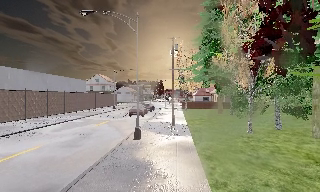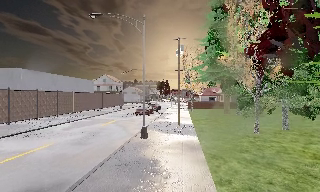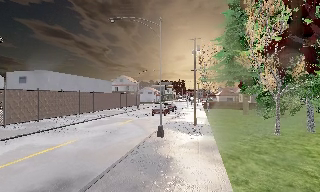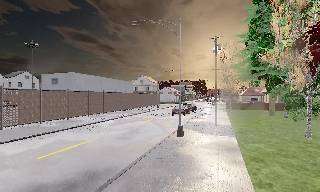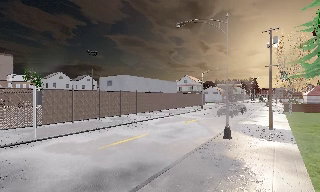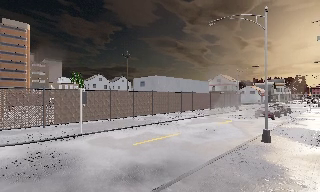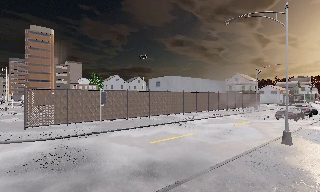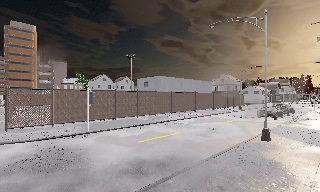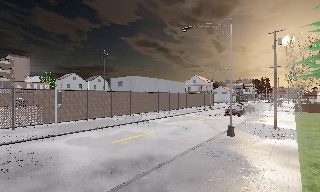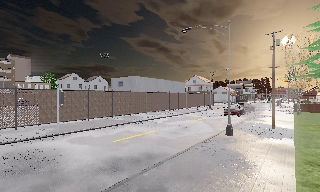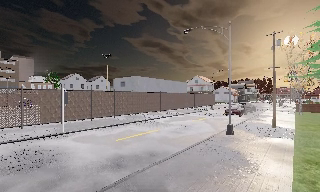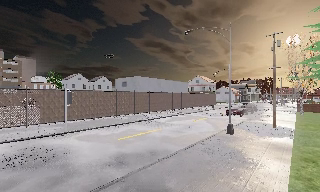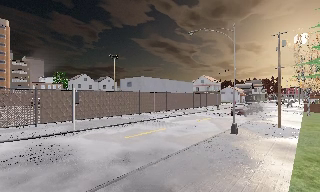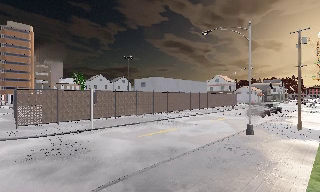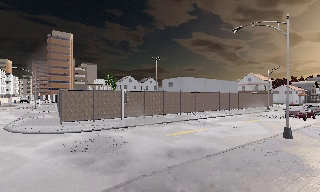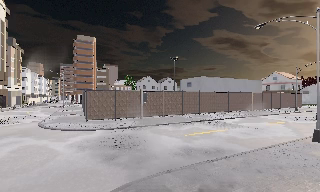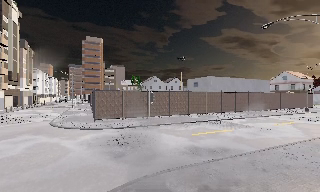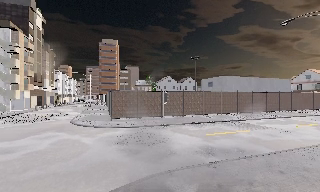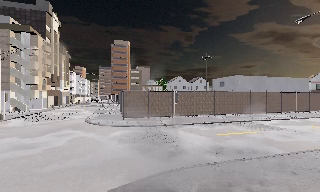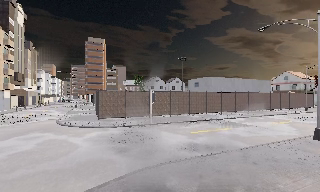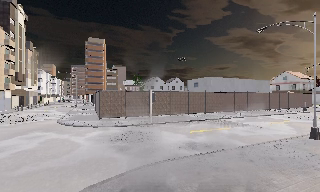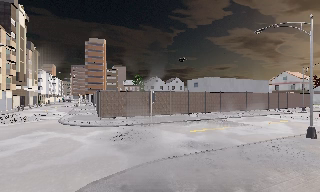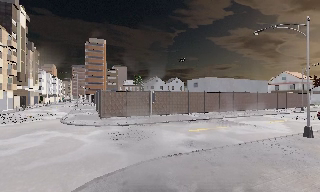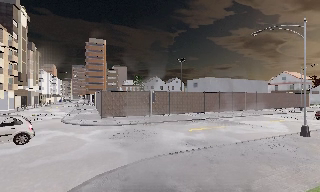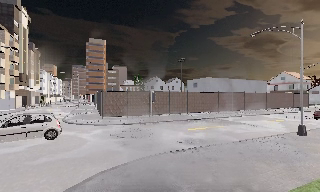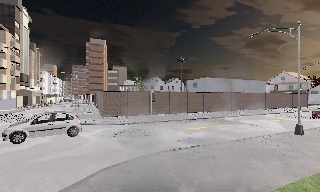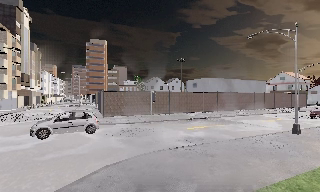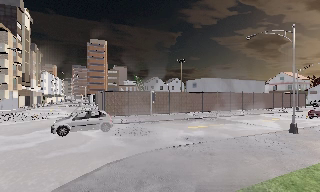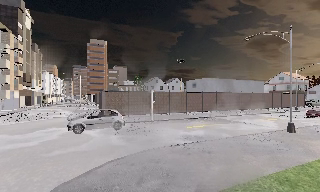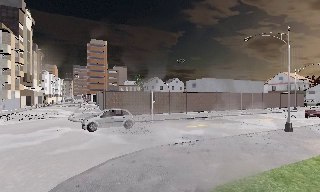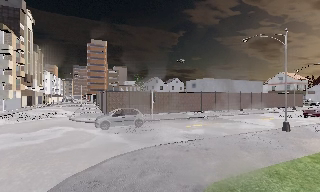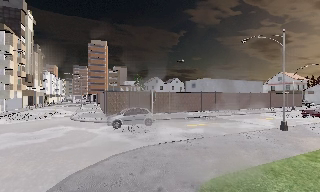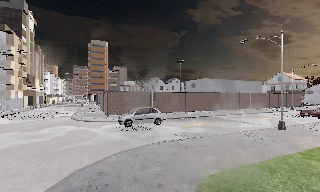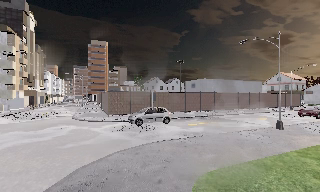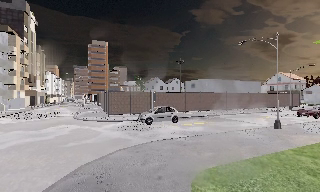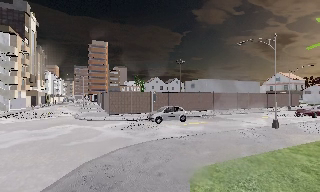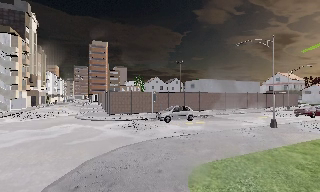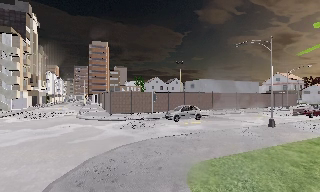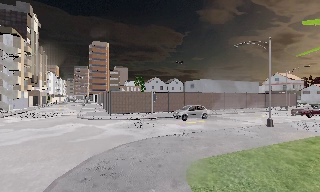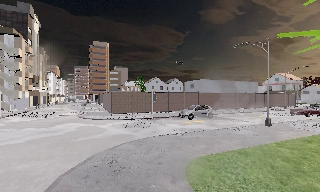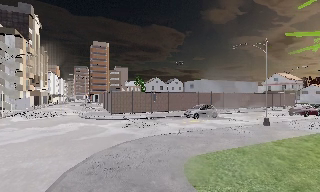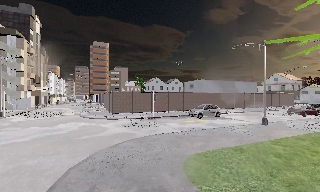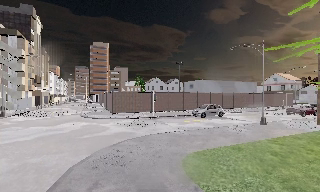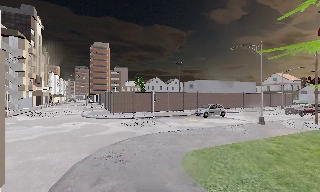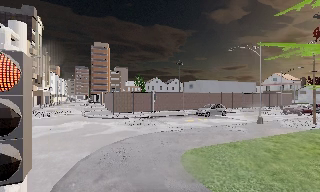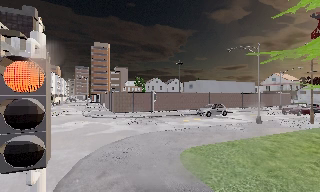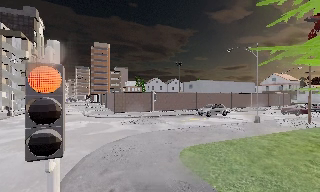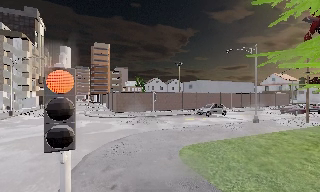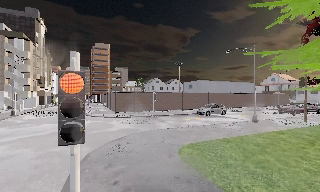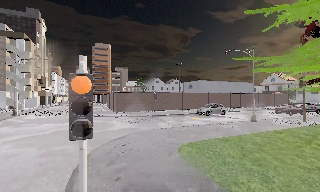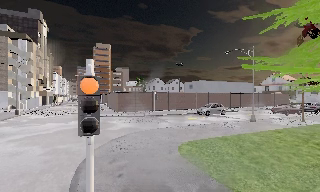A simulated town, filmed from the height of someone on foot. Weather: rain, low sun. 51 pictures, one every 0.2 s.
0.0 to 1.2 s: The camera swings to its left by about 45 degrees, and the scene slides to the right. It travels backward, about 1.5 m.
1.2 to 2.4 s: The camera swings to its right by about 10 degrees, and the scene slides to the left. It travels backward, about 1.5 m, so what stands in front gets smaller.
2.4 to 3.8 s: The camera pans to its left, which is counterclockwise from overhead, by about 25 degrees. It travels backward, about 1.5 m, so what stands in front gets smaller.
3.8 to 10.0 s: The camera travels backward, about 7 m, so what stands in front gets smaller.
The film runs backward here.
